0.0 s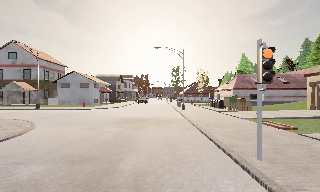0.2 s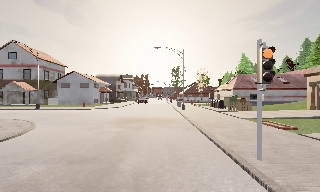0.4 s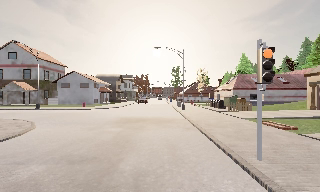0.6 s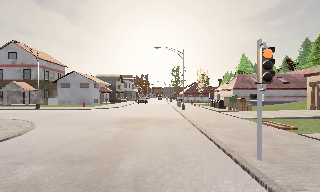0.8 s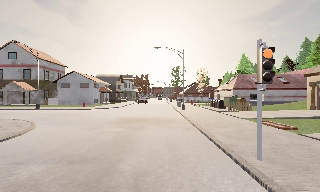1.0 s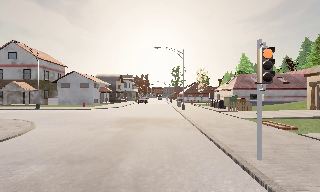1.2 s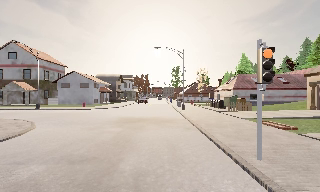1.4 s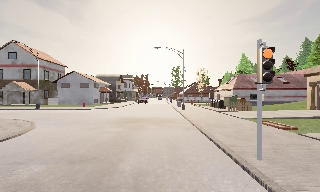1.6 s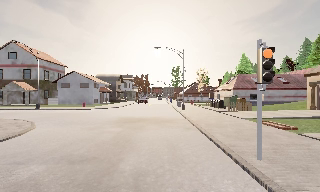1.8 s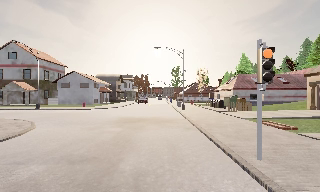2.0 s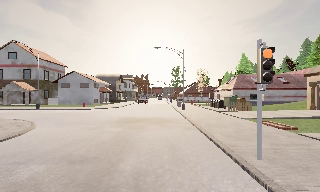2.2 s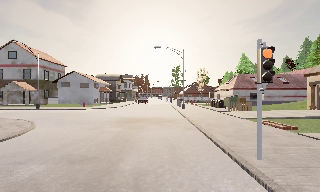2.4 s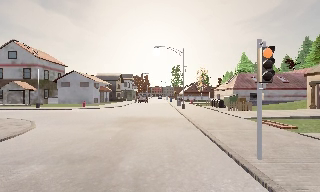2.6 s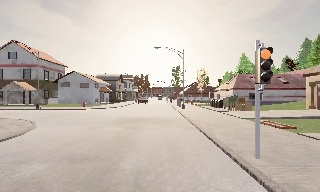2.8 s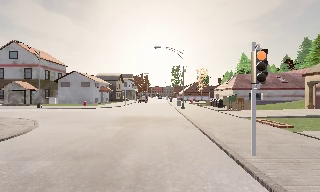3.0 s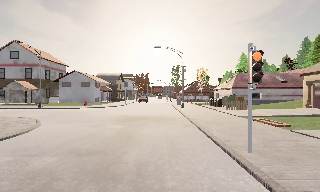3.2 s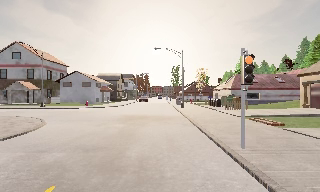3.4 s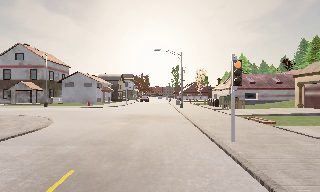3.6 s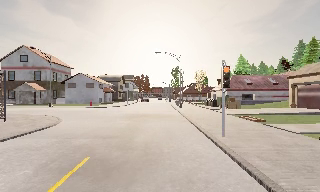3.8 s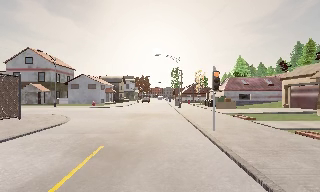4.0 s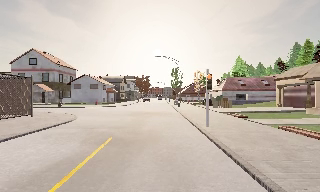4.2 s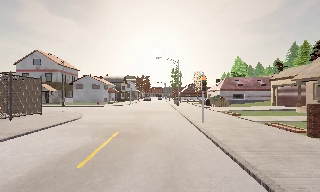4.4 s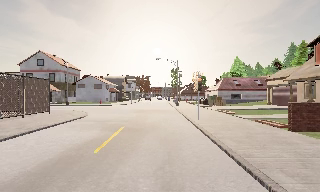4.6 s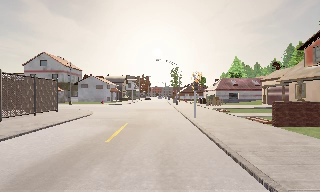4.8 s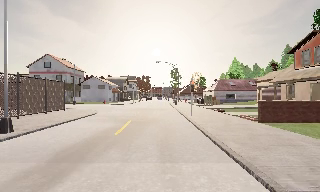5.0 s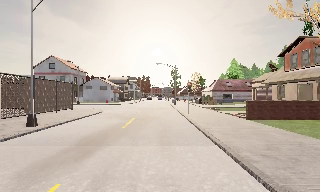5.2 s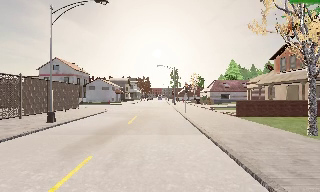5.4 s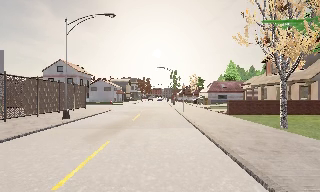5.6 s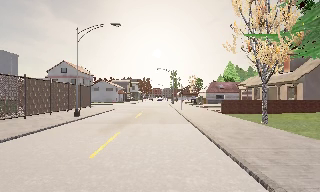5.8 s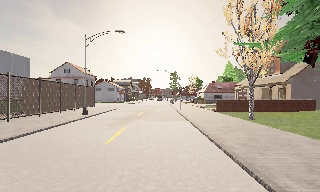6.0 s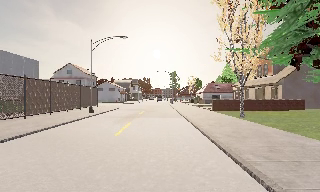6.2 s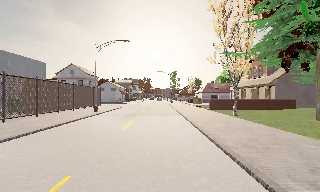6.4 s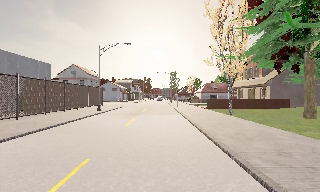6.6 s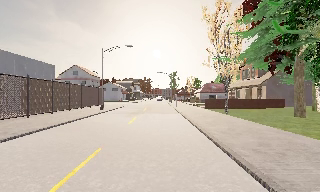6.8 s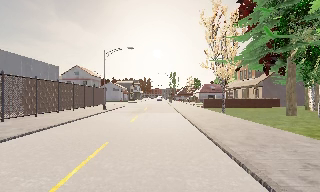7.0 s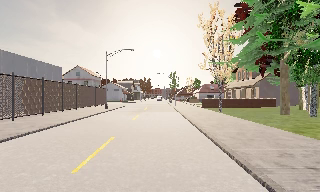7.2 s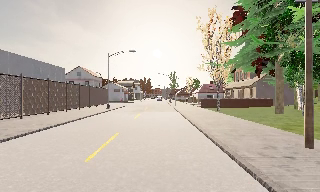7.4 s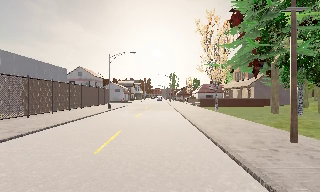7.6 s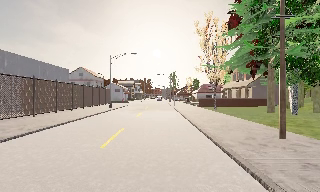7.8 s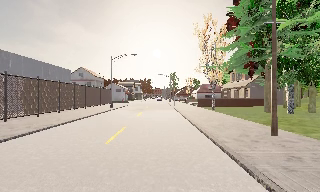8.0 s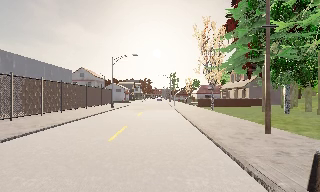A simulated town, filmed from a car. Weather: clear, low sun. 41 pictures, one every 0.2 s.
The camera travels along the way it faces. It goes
backward.
0.0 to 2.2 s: The camera keeps its place and its aim.
2.2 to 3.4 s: The camera travels backward, about 1.5 m, so what stands in front gets smaller. It gains speed.
3.4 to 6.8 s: The camera travels backward, about 20 m, so what stands in front gets smaller.
6.8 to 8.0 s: The camera travels backward, about 3.5 m, so what stands in front gets smaller. It loses speed.
The film runs backward here.
